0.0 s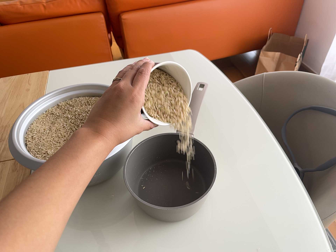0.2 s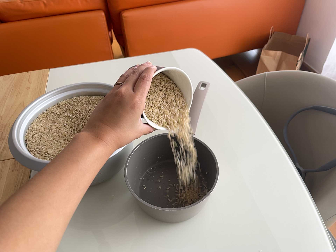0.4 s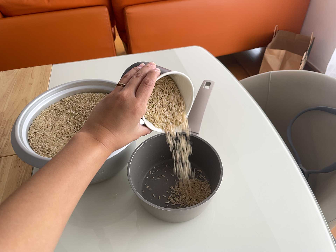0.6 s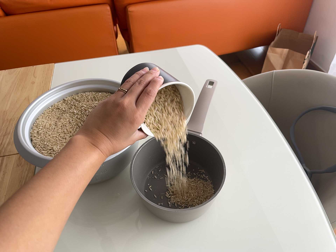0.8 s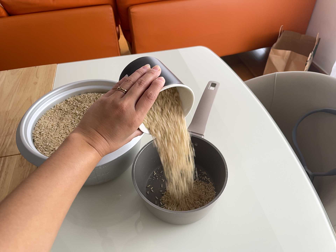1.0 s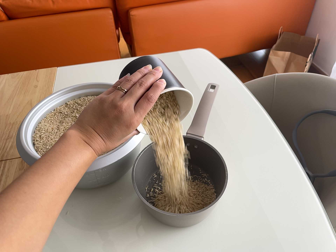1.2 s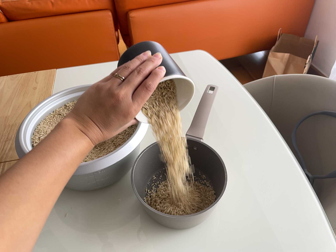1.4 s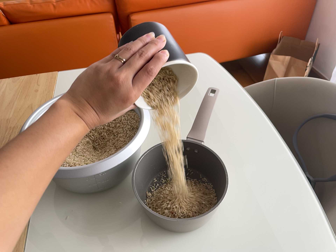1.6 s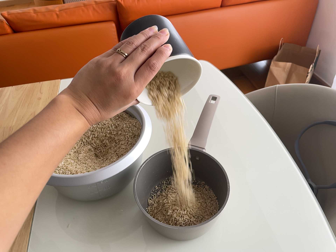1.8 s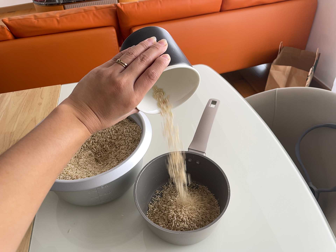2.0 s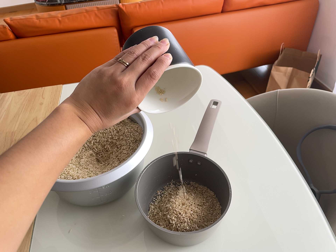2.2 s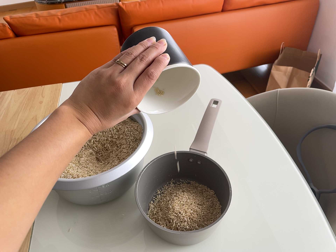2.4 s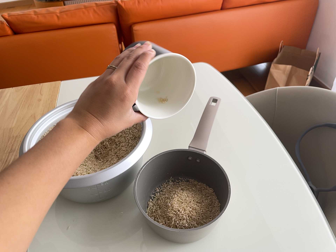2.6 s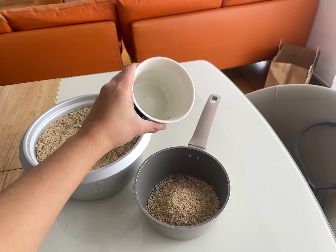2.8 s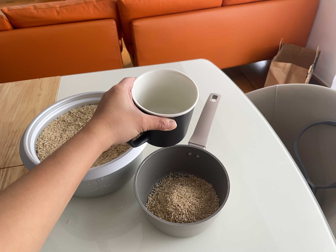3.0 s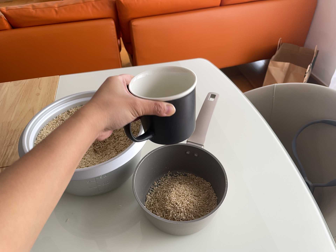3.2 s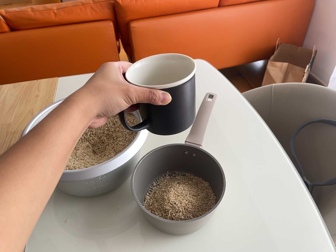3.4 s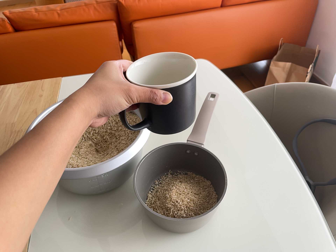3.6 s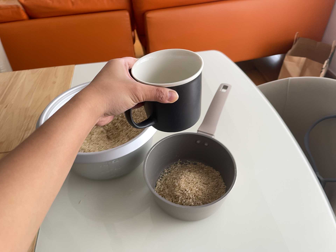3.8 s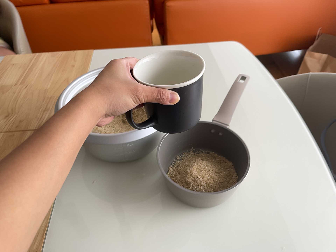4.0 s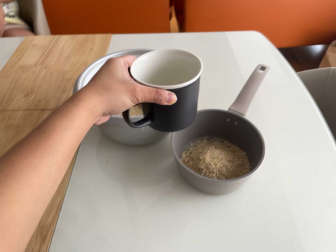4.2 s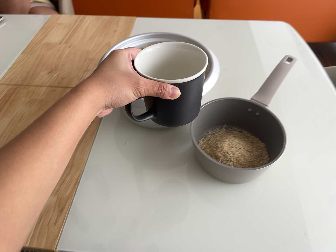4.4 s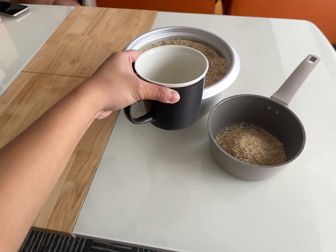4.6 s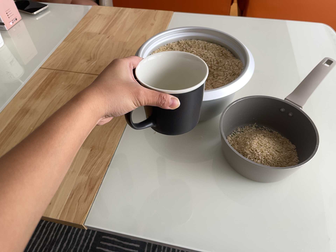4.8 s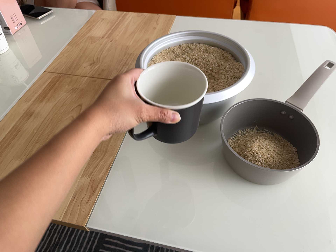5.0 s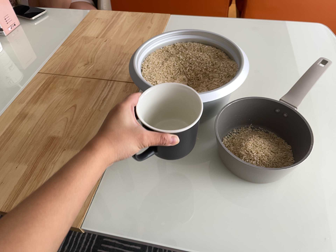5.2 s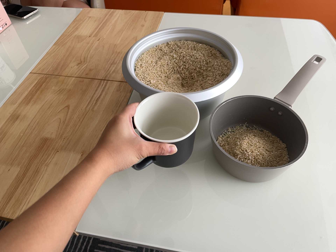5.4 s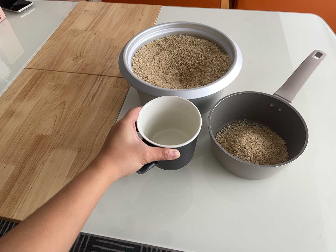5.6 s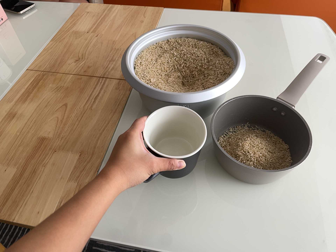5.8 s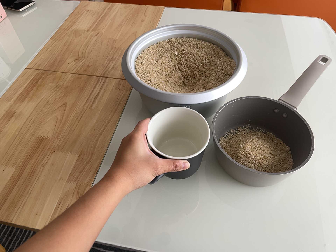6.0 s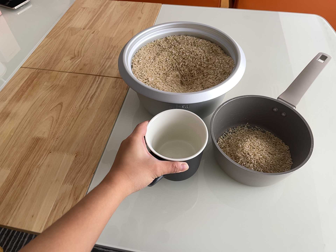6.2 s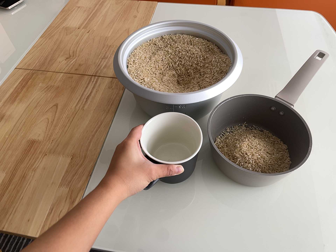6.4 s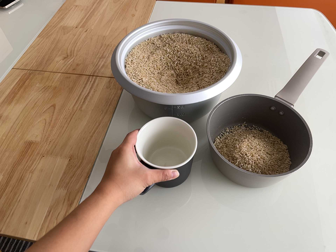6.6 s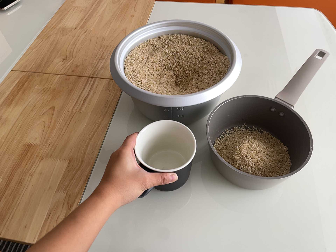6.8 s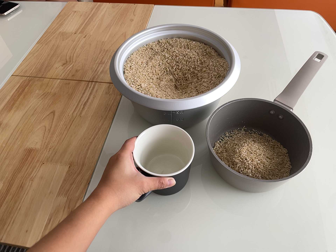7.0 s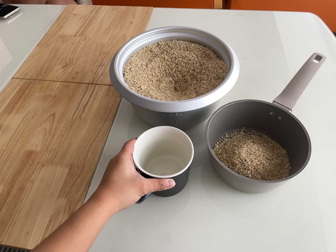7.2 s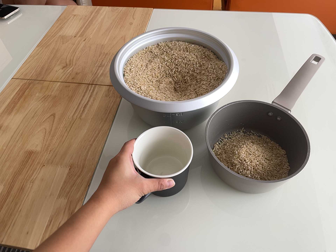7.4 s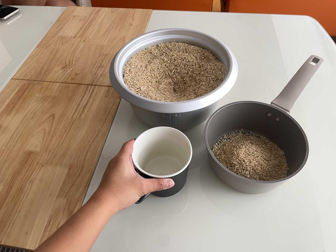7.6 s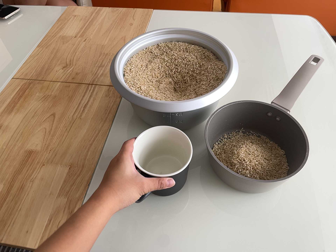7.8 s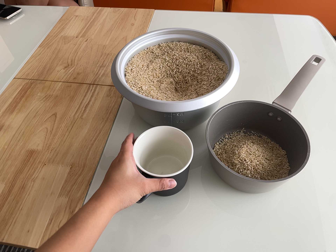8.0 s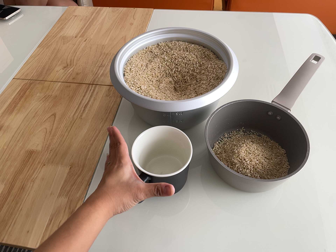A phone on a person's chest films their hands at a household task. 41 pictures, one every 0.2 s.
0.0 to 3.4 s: The camera shifts only a little, or ends up much as it began.
3.4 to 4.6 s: The camera swings to its left by about 15 degrees, and the scene slides to the right. Its aim tips toward the bottom of its view by about 10 degrees, and the scene shifts upward. It rolls about its line of sight by about 20 degrees, and the scene rotates clockwise.
4.6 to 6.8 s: The camera shifts only a little, or ends up much as it began.
6.8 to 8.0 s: The camera keeps its place and its aim.
The film runs forward here.
